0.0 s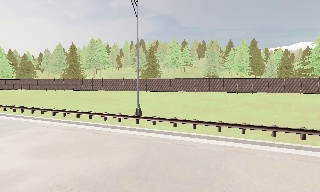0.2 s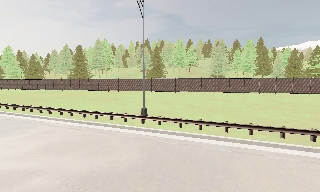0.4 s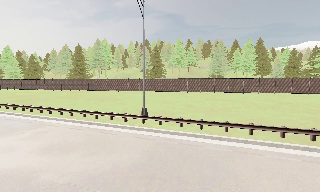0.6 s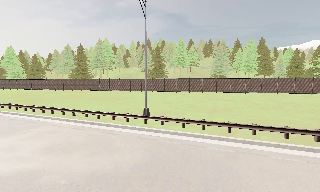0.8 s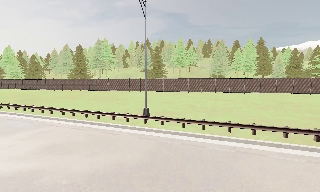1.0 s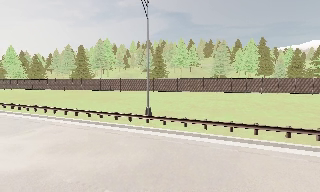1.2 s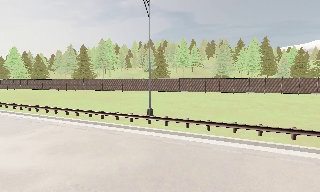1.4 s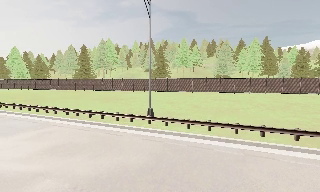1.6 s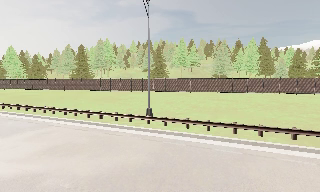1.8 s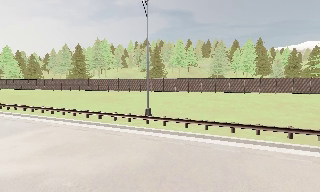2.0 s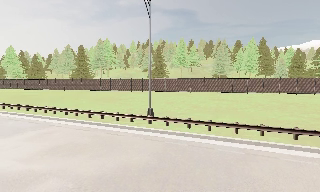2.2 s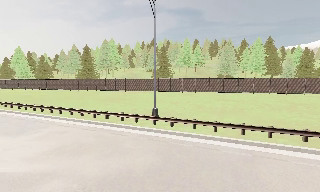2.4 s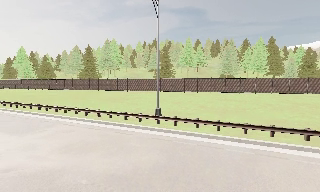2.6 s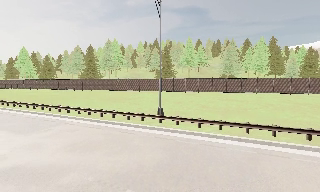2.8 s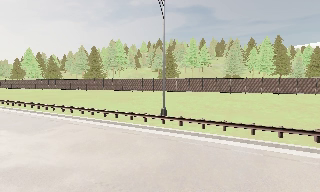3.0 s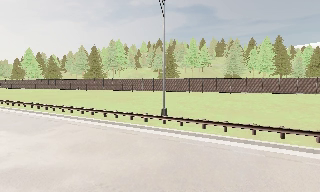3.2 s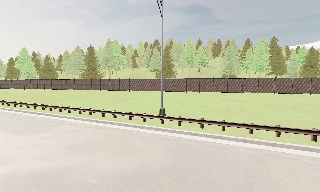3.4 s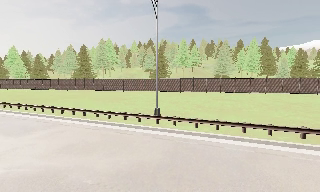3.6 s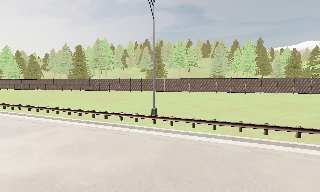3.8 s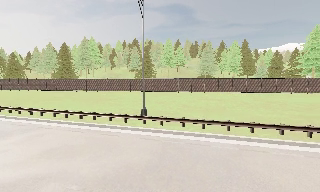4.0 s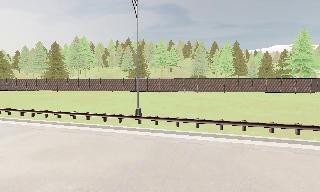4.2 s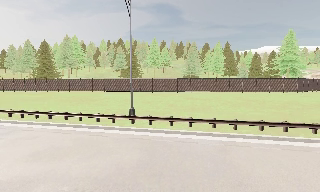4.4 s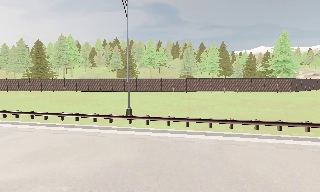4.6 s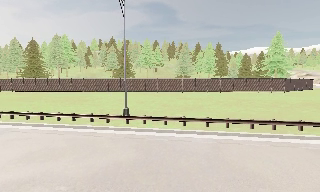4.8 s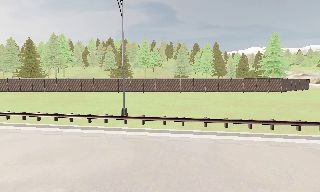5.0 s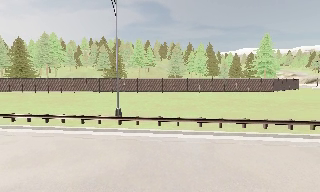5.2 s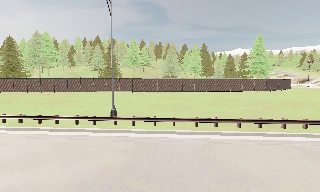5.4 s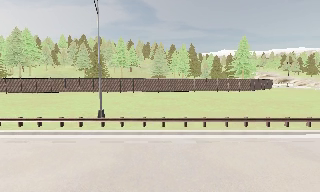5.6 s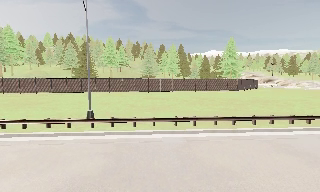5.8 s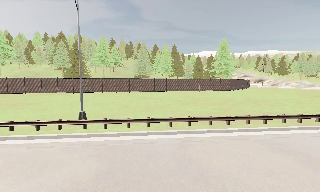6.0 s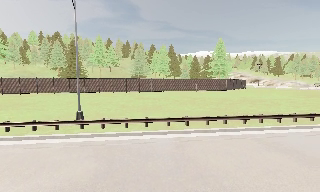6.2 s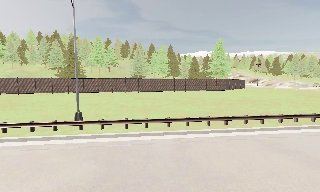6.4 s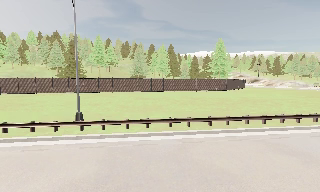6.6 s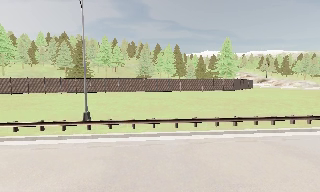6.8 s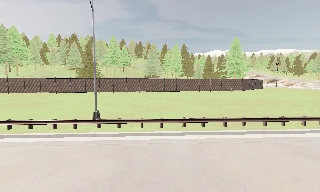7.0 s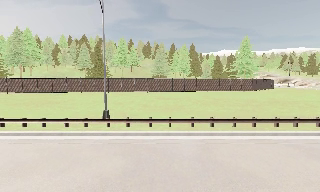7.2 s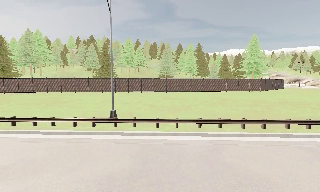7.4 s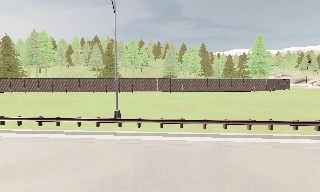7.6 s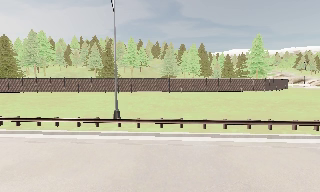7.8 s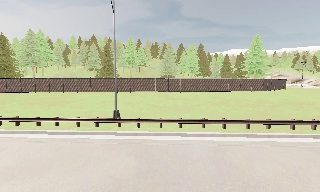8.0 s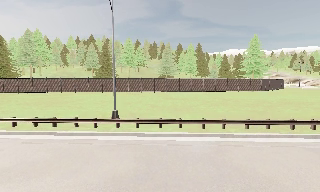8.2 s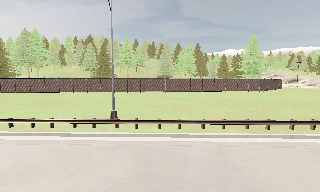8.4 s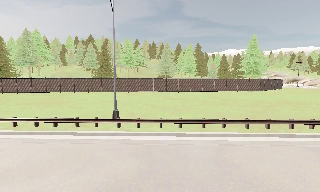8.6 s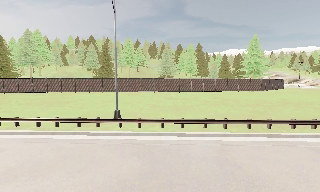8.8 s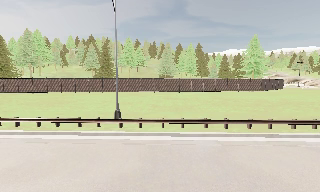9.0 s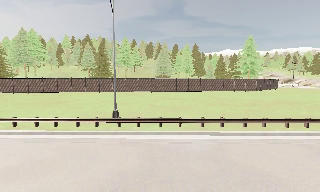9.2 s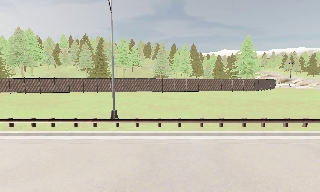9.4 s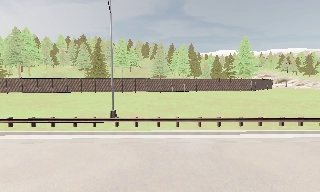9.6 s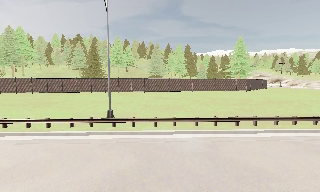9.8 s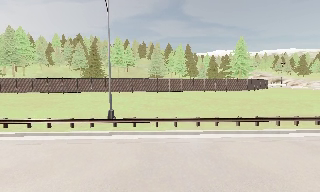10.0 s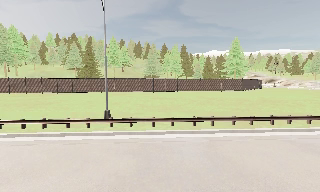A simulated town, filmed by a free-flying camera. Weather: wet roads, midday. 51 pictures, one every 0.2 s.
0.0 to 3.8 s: The camera travels to its left, about 1 m.
3.8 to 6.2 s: The scene slides to the left, as the camera pans about 25 degrees to its right. It travels to its left, about 0.5 m.
6.2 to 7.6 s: The camera swings to its left by about 10 degrees, and the scene slides to the right.
7.6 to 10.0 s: The camera travels to its left, about 0.5 m.
The film runs forward here.
